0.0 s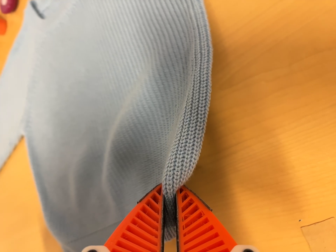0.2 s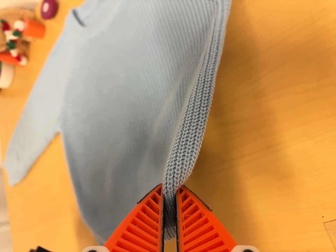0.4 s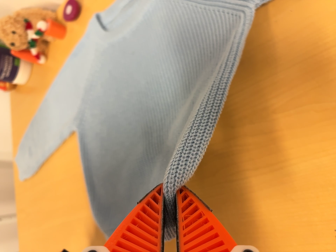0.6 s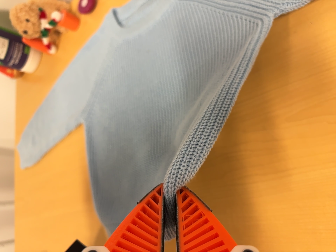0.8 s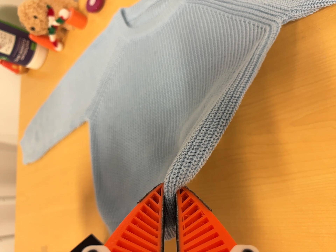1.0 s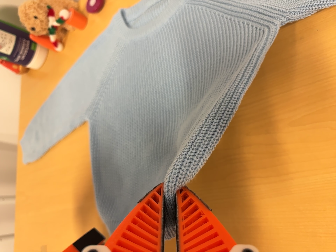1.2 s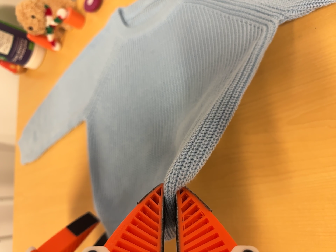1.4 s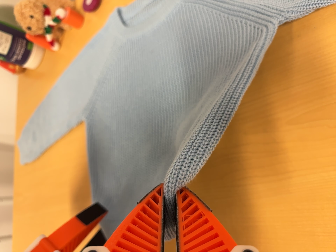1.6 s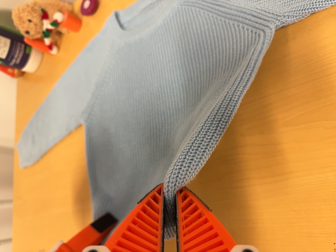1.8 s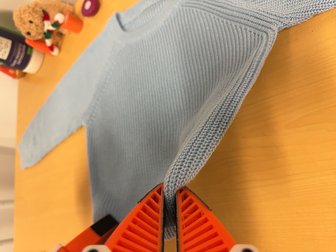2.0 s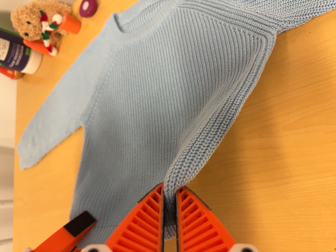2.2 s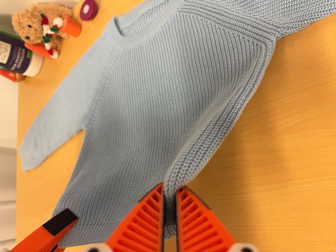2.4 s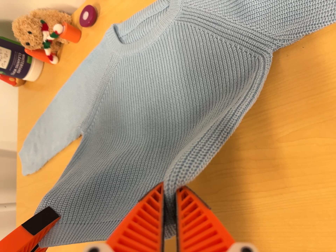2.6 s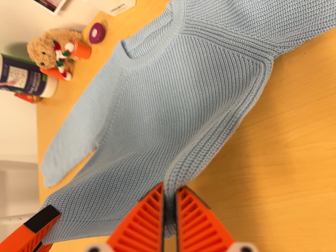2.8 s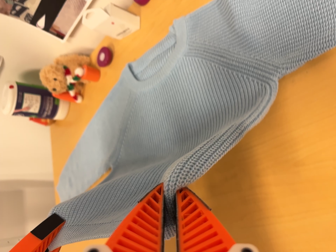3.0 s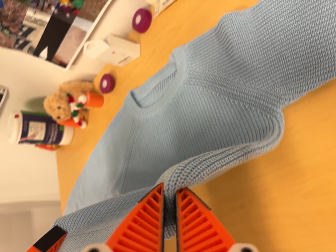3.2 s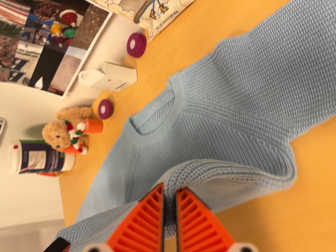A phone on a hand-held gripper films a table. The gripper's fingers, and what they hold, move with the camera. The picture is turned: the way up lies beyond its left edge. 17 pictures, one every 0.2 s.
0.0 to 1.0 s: The camera travels to its left and backward, about 9 cm, so close, fixed things drift to the right. It rolls about its line of sight by about 10 degrees, and the scene rotates clockwise.
1.0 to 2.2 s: The camera shifts only a little, or ends up much as it began.
2.2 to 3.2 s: The camera travels toward the top of its view, about 12 cm, so close, fixed things drift downward. It rolls about its line of sight by about 15 degrees, and the scene rotates counterclockwise.
The film runs forward here.
